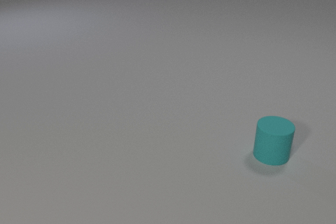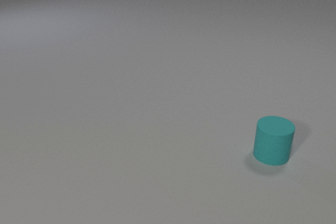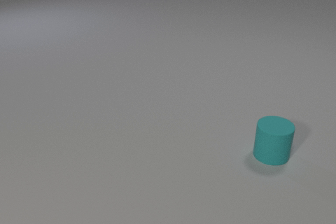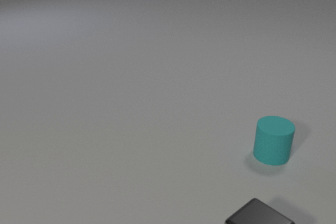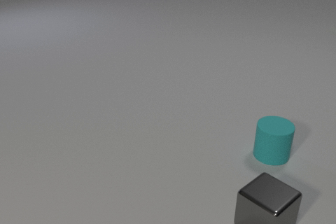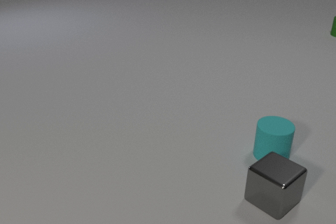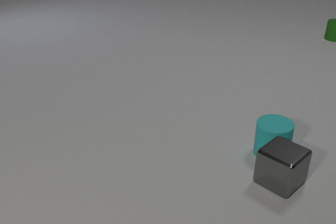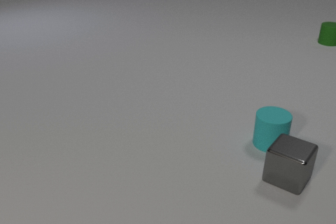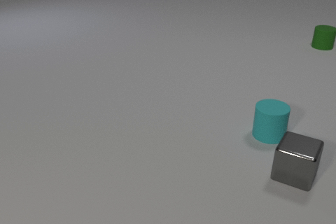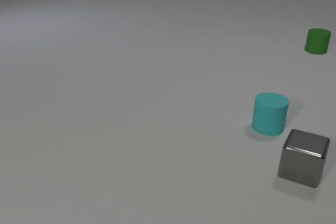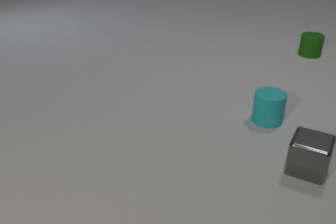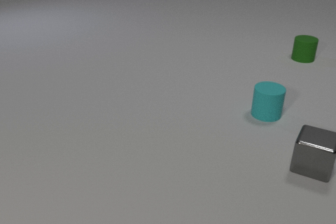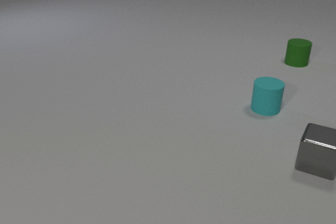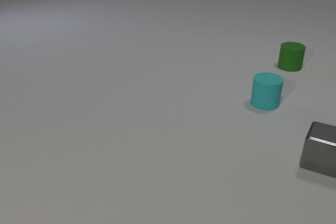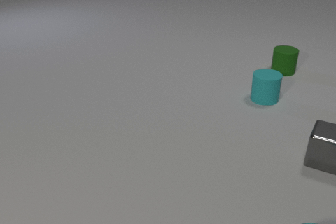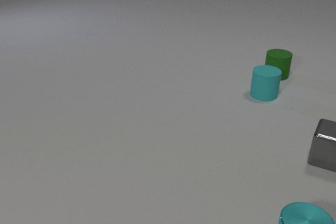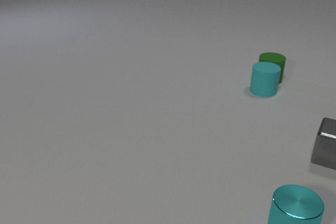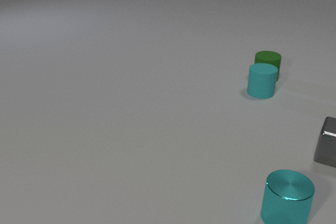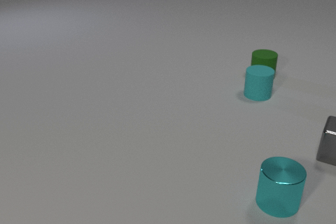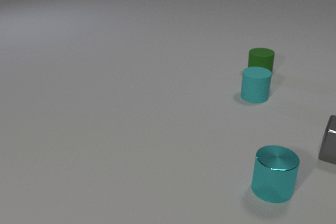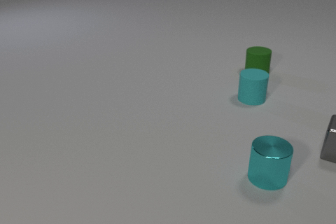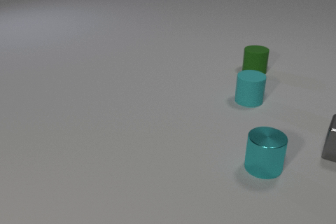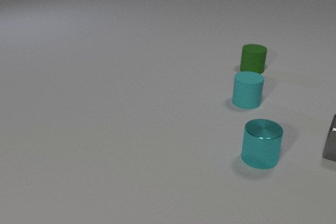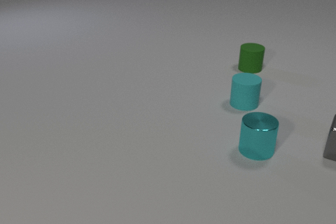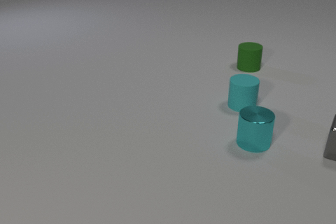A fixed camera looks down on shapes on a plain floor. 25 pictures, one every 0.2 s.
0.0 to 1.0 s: The gray metal cube comes in at the bottom edge, slides away from the camera. The green rubber cylinder comes in at the right edge, slides toward the camera.
1.0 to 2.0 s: The gray metal cube slides away from the camera and to the right. The cyan rubber cylinder slides away from the camera. The green rubber cylinder slides toward the camera. The gray metal cube and the cyan rubber cylinder collide.
2.0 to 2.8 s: The gray metal cube slides away from the camera and to the right. The cyan rubber cylinder slides away from the camera. The green rubber cylinder slides toward the camera and to the left.
2.8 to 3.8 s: The gray metal cube slides away from the camera and to the right. The cyan rubber cylinder slides to the left. The green rubber cylinder slides to the left and toward the camera. The cyan metal cylinder slides away from the camera. The cyan rubber cylinder and the green rubber cylinder collide.
3.8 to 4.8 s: The cyan rubber cylinder slides toward the camera and to the left. The green rubber cylinder slides away from the camera and to the left. The cyan metal cylinder slides away from the camera.
What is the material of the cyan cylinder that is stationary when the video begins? rubber.
Are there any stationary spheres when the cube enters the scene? no.
What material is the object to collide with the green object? rubber.
